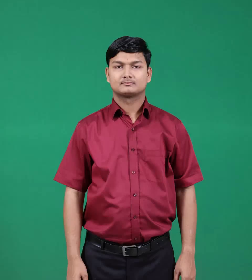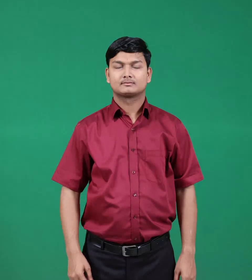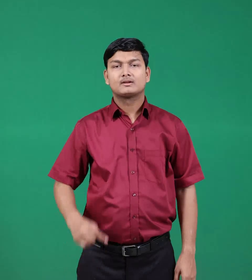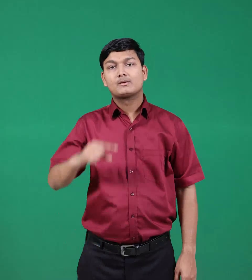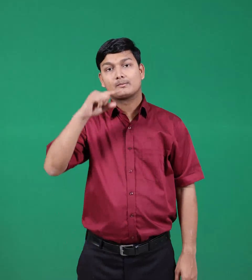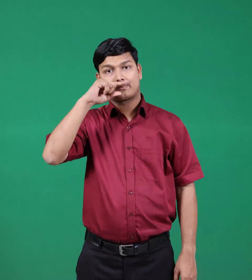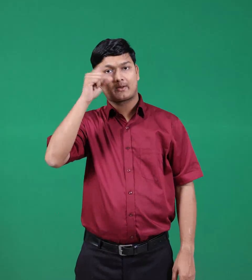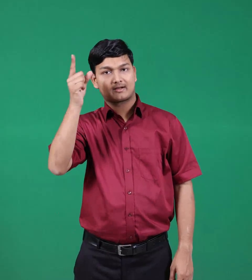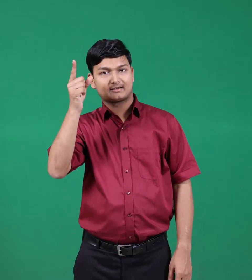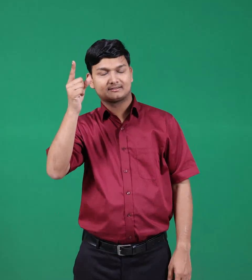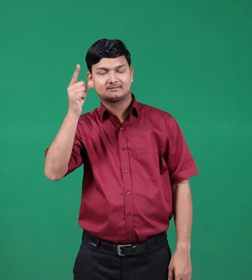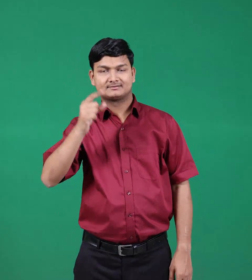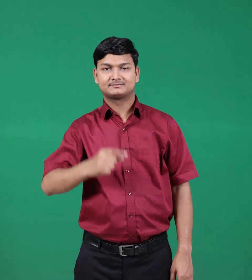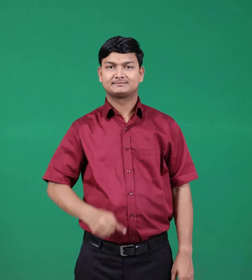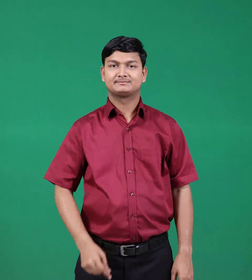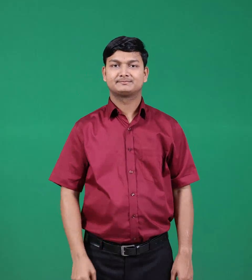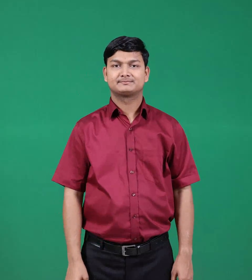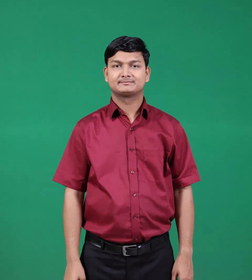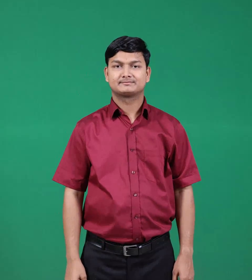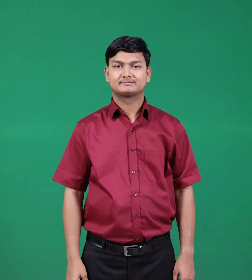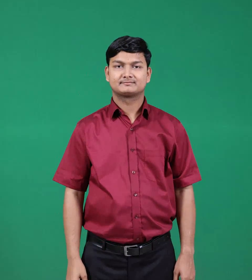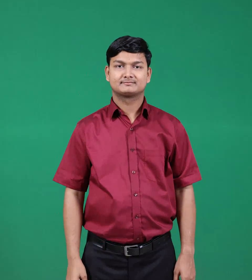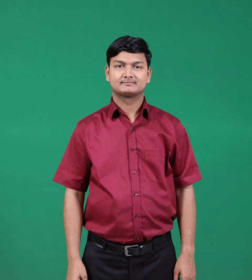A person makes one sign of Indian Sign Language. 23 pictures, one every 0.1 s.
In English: proud
